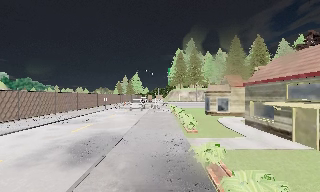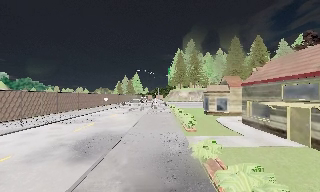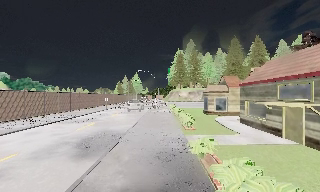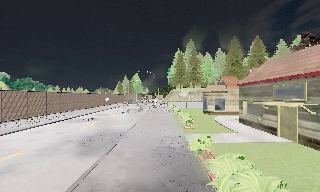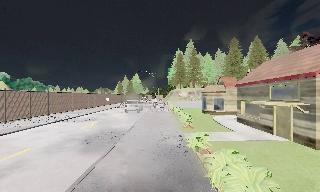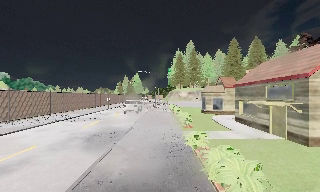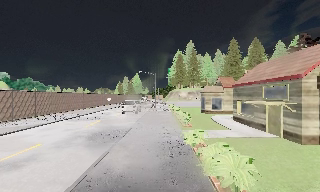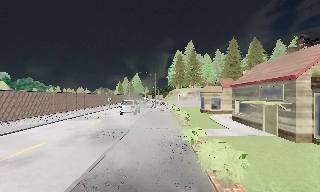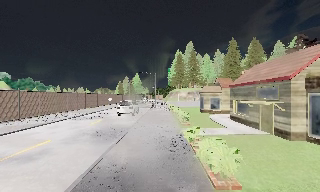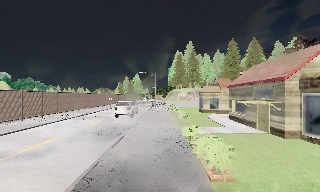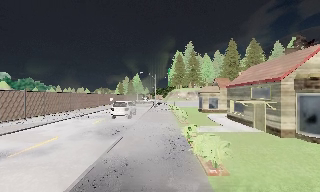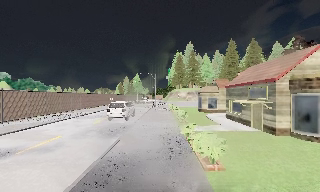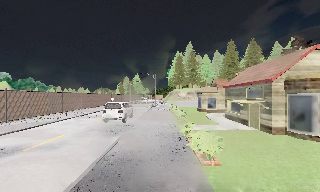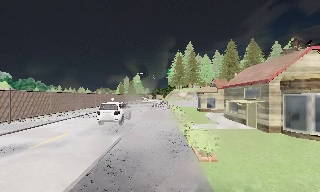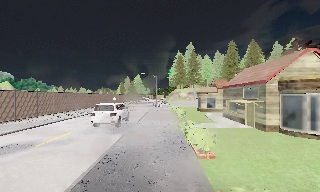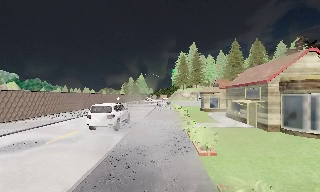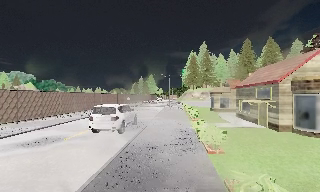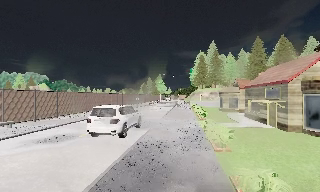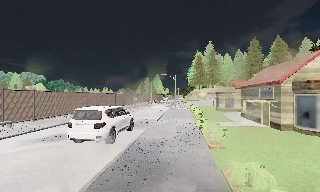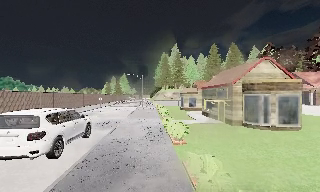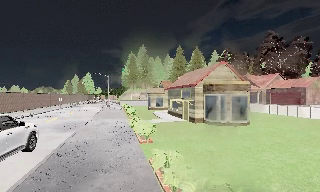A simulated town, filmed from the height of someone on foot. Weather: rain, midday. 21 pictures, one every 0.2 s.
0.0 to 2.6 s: The camera travels backward, about 4.5 m, so what stands in front gets smaller.
2.6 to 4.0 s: The camera swings to its right by about 15 degrees, and the scene slides to the left. It travels backward, about 2.5 m, so what stands in front gets smaller.
The film runs backward here.
